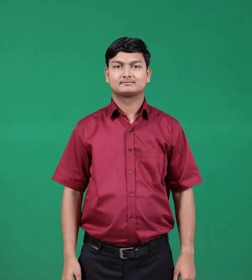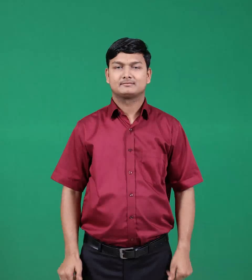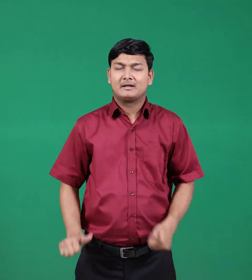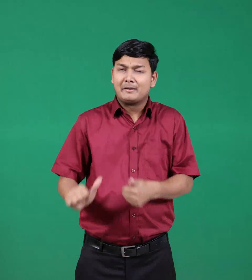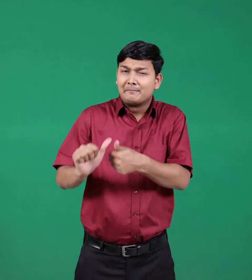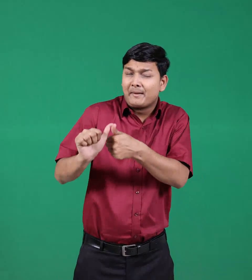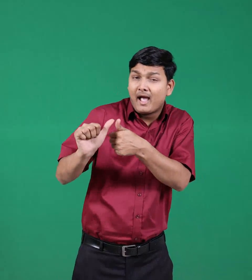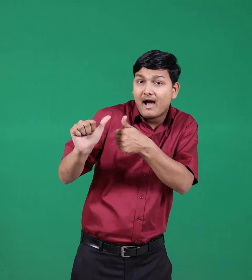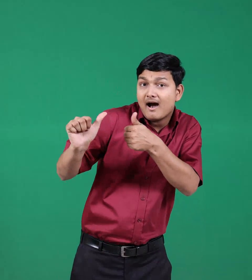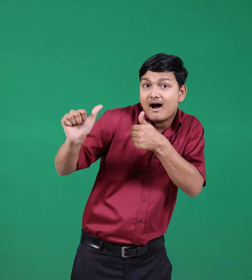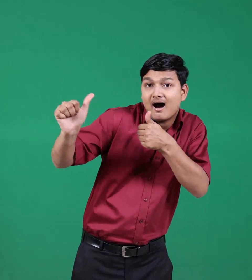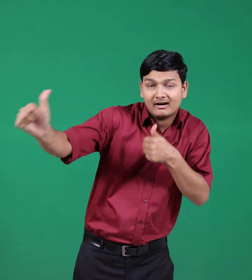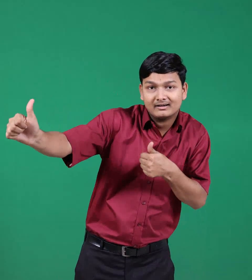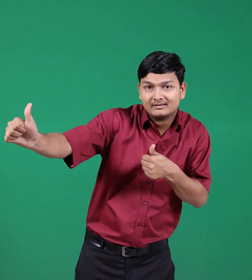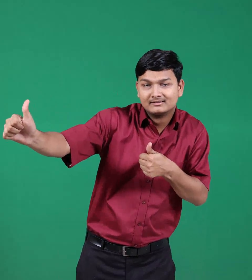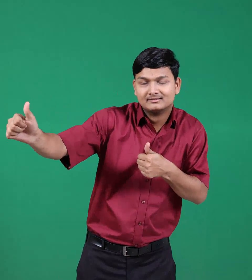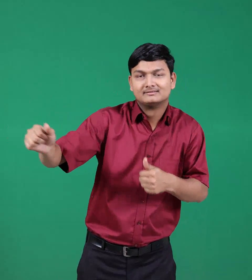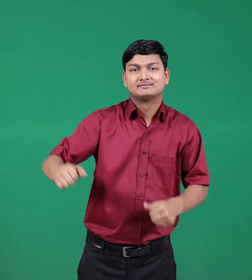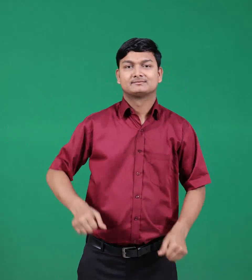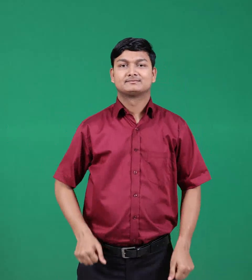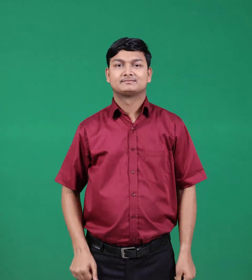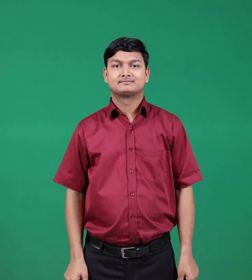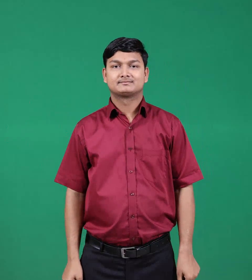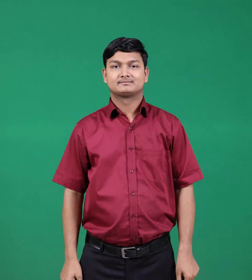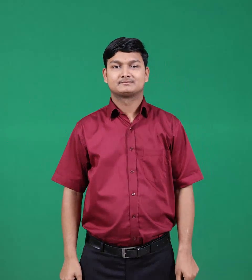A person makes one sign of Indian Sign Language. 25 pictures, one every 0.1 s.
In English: far
